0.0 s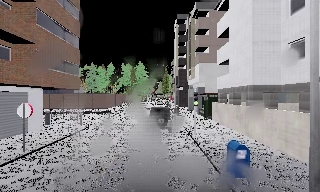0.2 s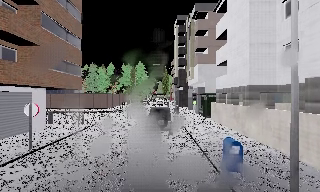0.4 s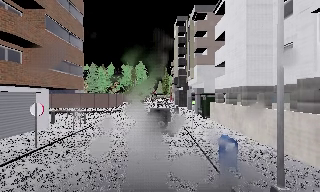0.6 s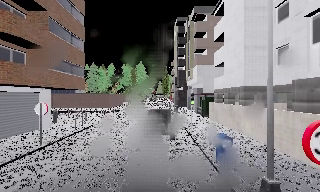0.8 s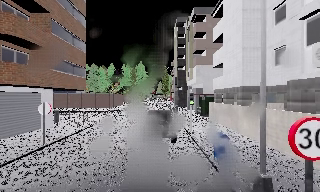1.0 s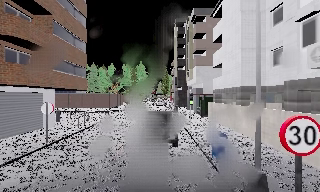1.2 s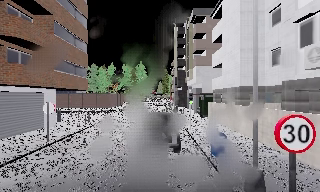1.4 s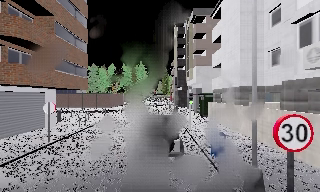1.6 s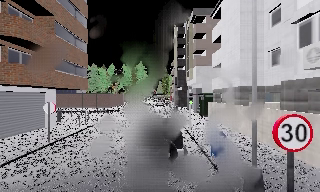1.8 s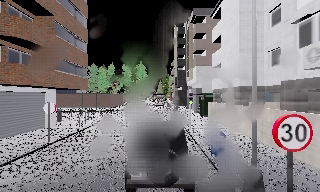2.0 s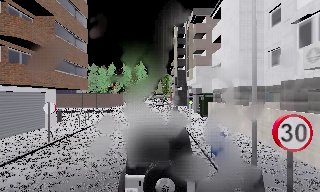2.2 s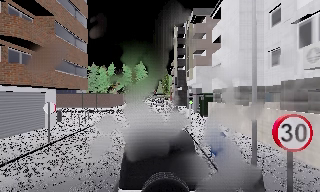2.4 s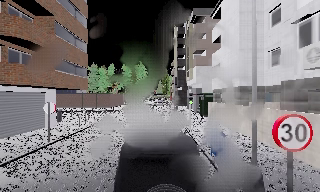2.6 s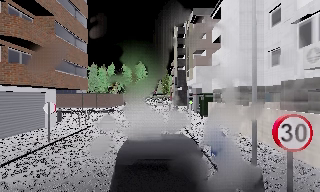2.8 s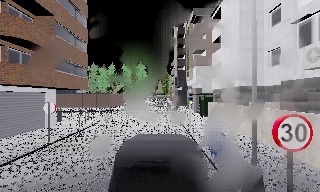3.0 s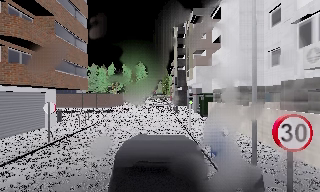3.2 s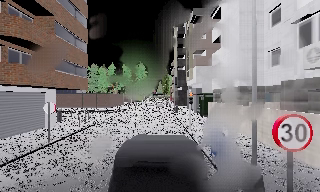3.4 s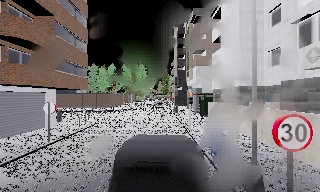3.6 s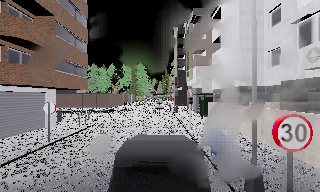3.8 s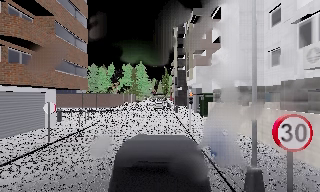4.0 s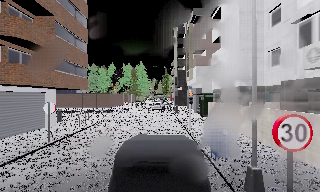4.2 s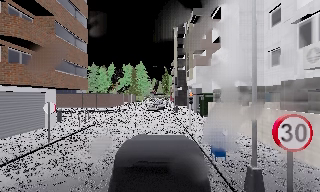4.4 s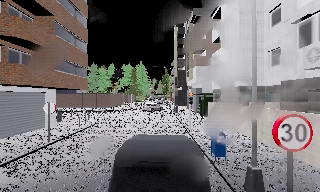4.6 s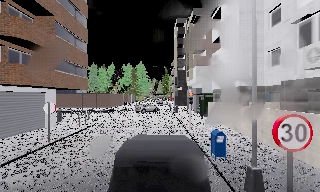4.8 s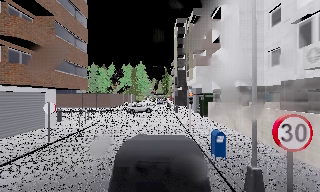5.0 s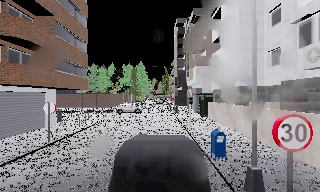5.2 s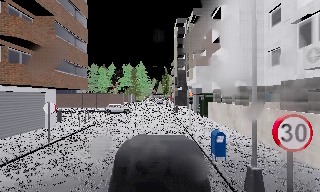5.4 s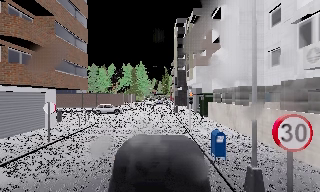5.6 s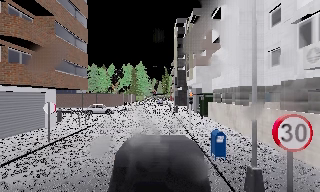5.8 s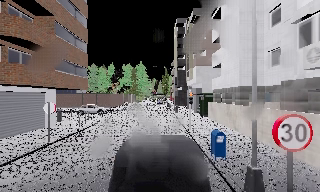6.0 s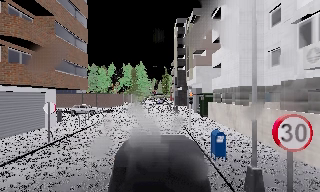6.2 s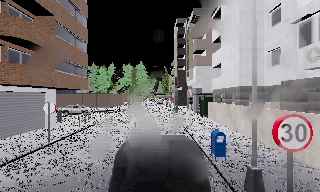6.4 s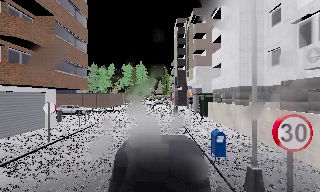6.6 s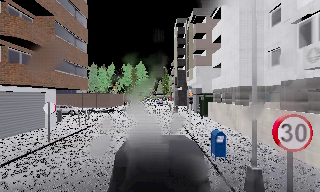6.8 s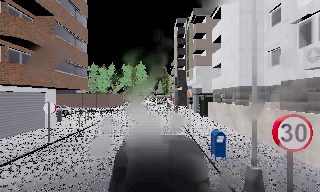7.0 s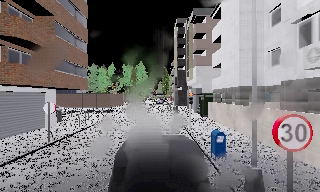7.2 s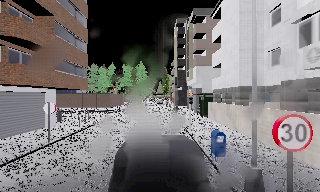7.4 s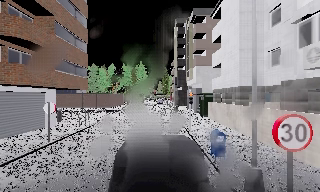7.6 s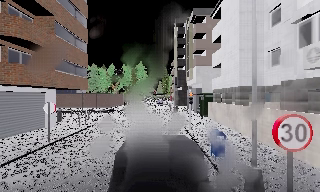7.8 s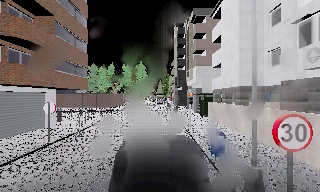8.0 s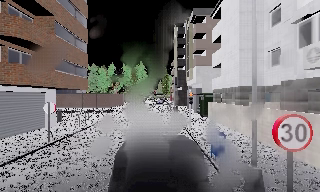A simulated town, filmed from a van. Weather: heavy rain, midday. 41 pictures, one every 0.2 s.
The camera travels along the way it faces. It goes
backward.
0.0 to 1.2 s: The camera travels backward, about 1.5 m, so what stands in front gets smaller. It loses speed.
1.2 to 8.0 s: The camera keeps its place and its aim.
The film runs backward here.
